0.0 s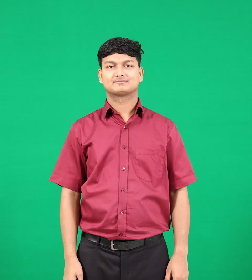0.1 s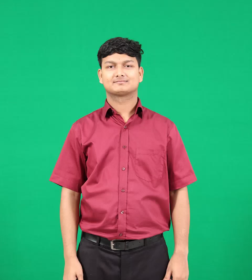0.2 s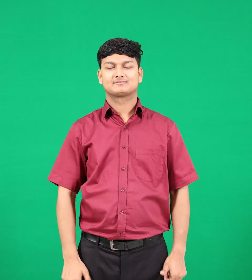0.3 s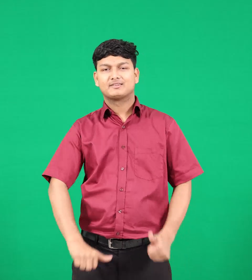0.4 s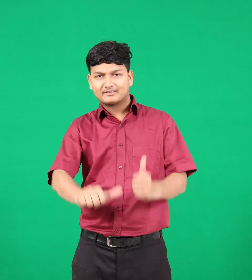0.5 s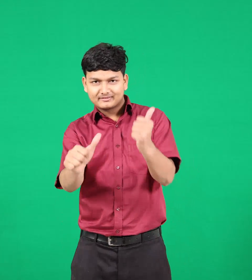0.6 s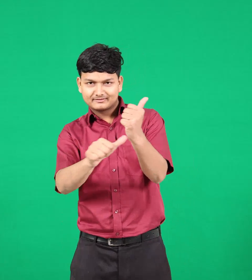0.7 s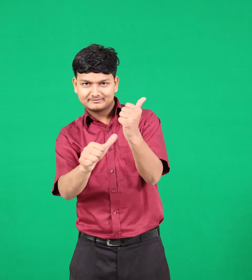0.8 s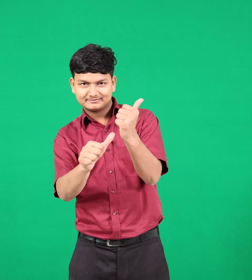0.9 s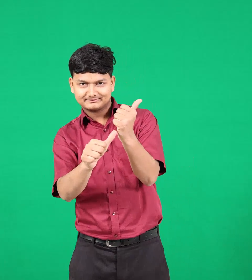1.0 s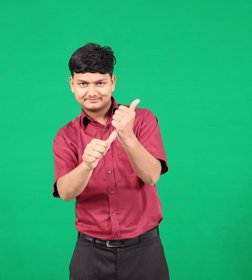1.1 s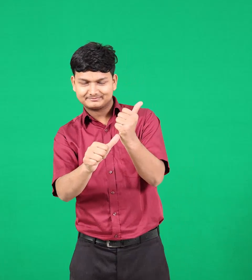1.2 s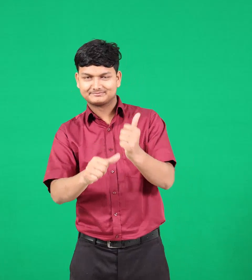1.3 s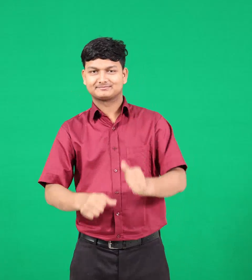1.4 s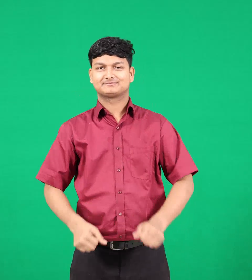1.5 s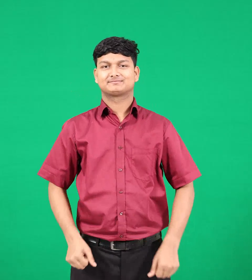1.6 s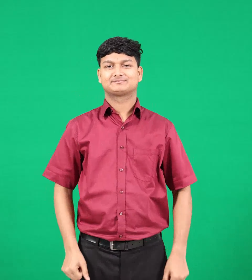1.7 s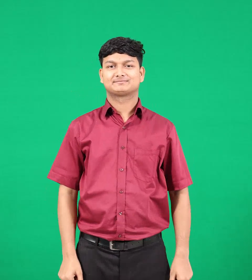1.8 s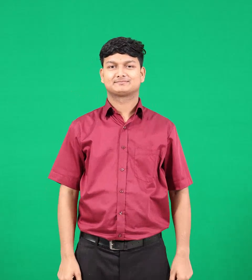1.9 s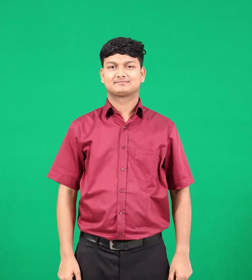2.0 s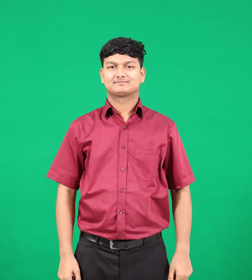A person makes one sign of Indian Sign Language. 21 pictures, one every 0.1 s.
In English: assistant
